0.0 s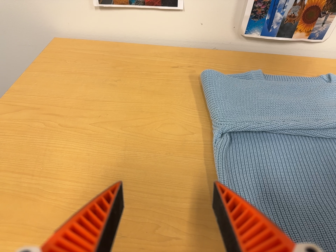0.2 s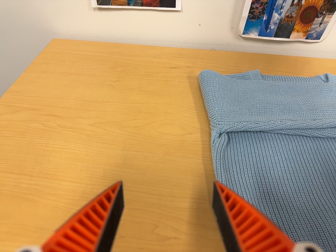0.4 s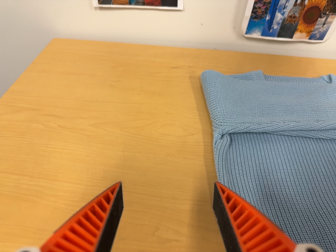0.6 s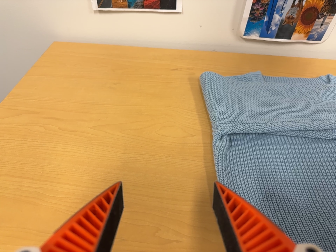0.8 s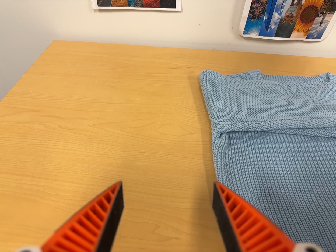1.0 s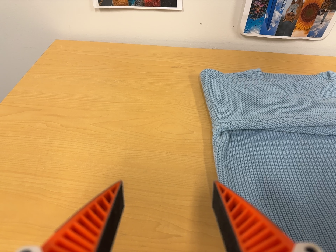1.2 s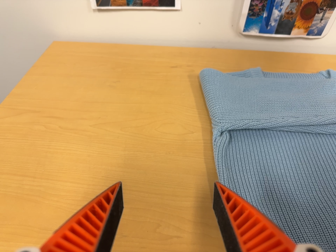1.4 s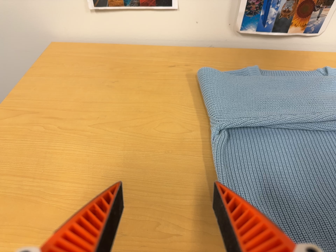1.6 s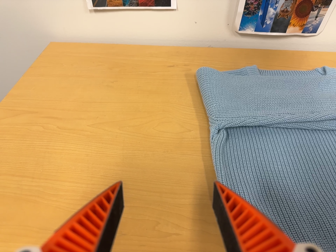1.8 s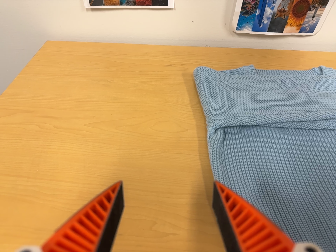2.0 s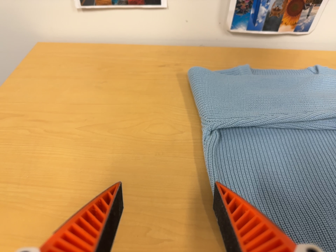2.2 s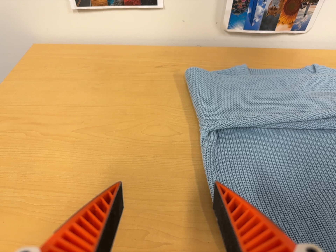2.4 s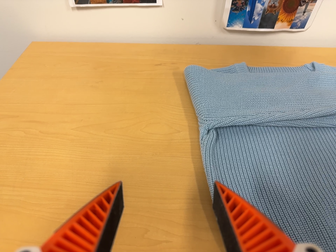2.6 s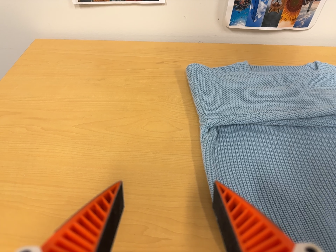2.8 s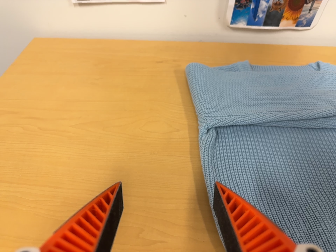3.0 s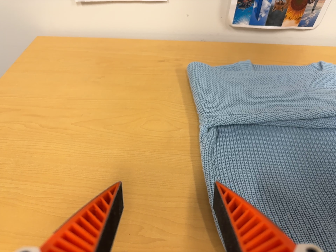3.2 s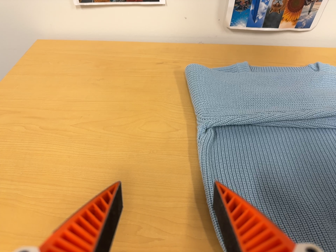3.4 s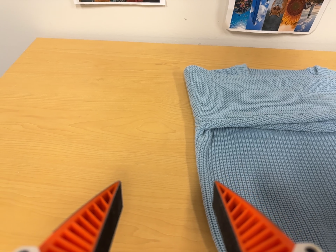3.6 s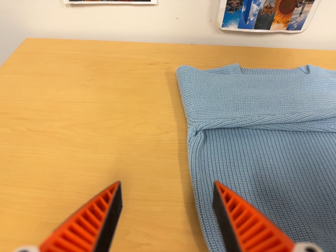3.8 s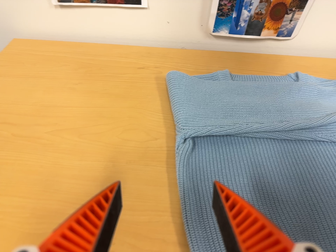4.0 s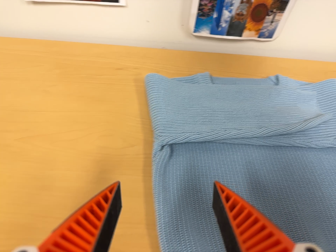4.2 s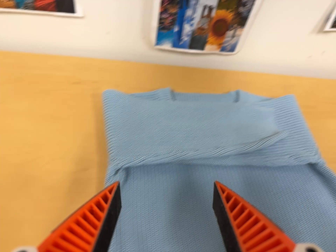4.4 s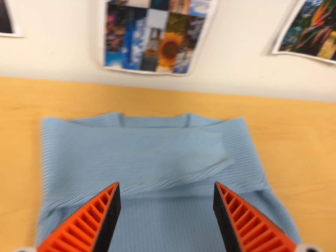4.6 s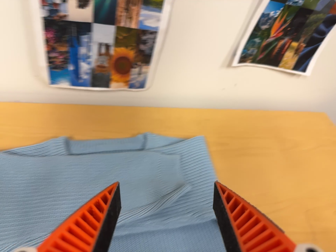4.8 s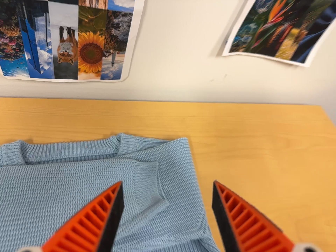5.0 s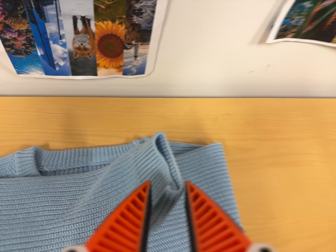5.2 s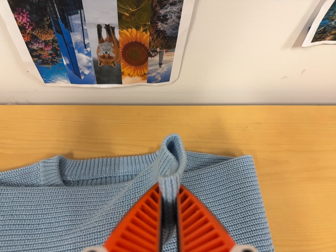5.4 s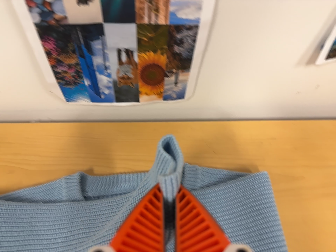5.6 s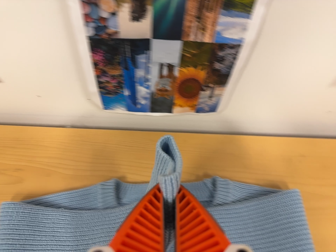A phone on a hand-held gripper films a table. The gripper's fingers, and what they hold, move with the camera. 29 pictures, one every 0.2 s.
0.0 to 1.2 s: The camera keeps its place and its aim.
1.2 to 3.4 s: The camera shifts only a little, or ends up much as it began.
3.4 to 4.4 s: The scene slides to the left, as the camera pans about 15 degrees to its right. It travels to its right, toward the top of its view and forward, about 16 cm, so close, fixed things drift to the left.
4.4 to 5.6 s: The scene slides to the right, as the camera pans about 10 degrees to its left. It travels forward and toward the top of its view, about 22 cm, so what stands in front looms larger.
The film runs backward here.
